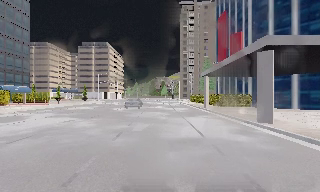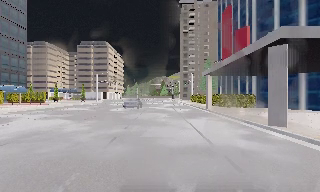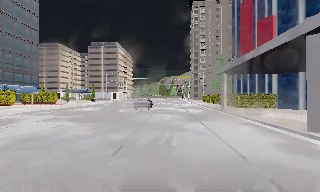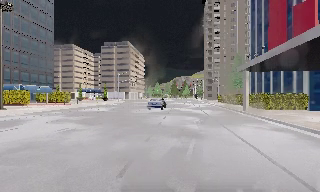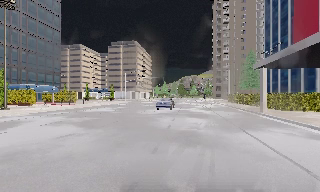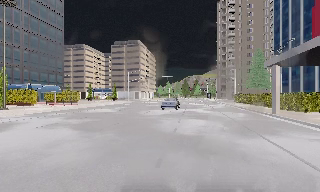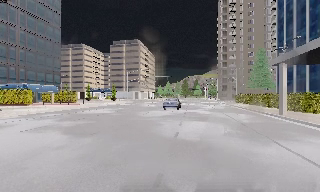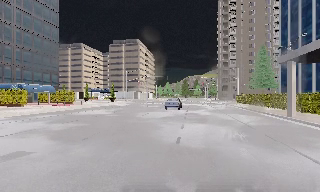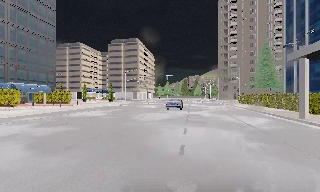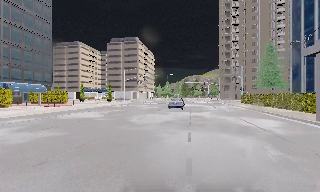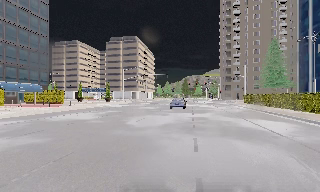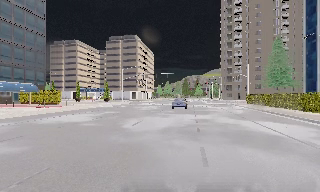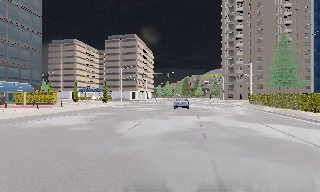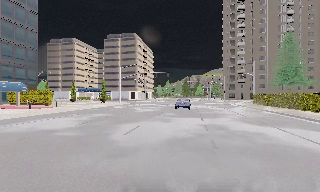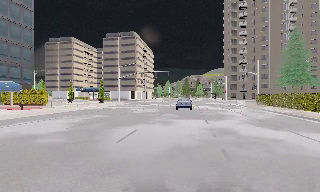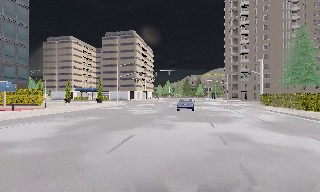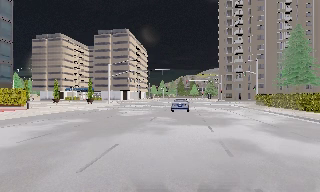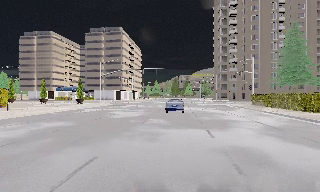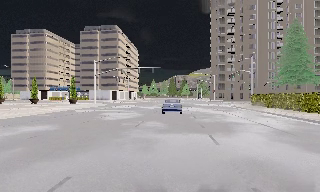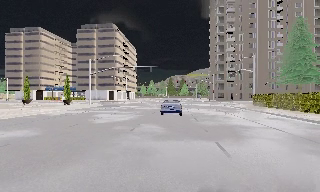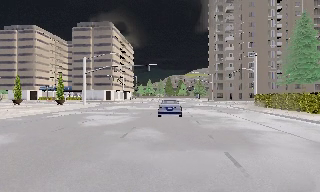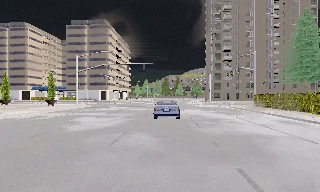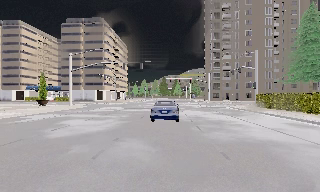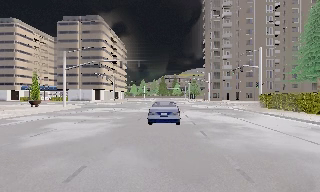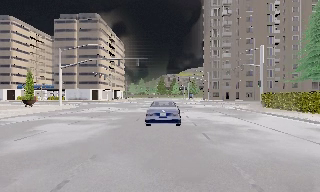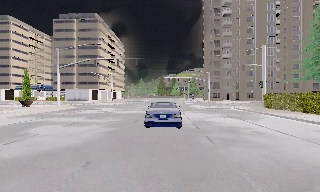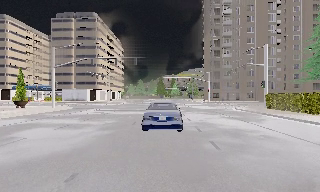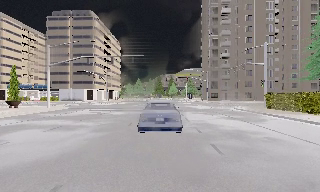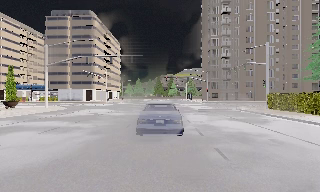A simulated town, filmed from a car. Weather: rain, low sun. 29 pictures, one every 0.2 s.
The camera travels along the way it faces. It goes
forward.
0.0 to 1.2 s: The camera pans to its left, which is counterclockwise from overhead, by about 10 degrees. It travels forward, about 6 m, so what stands in front looms larger.
1.2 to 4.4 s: The camera travels forward, about 17 m, so what stands in front looms larger.
4.4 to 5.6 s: The camera travels forward, about 3.5 m, so what stands in front looms larger. It loses speed.
The film runs forward here.
